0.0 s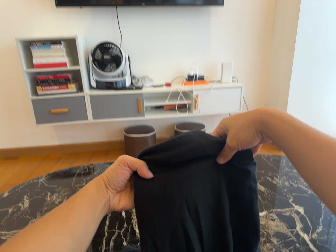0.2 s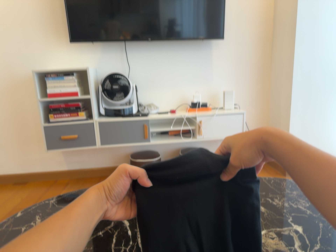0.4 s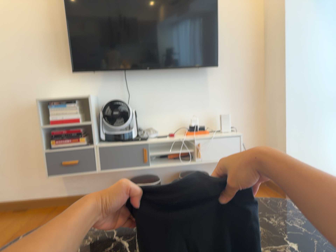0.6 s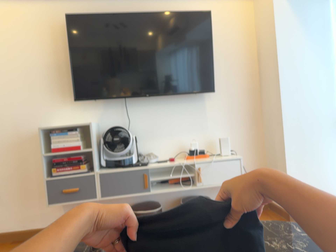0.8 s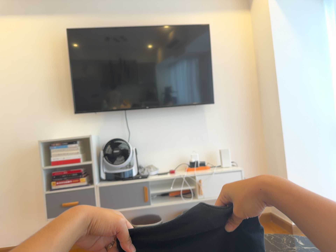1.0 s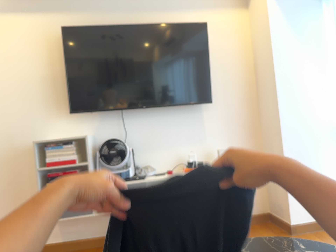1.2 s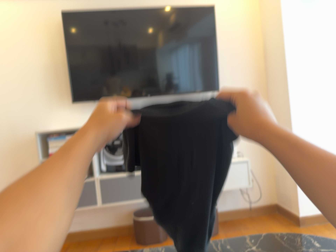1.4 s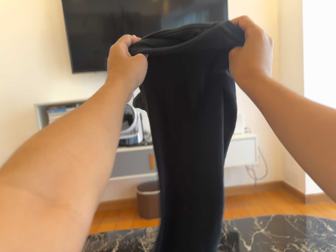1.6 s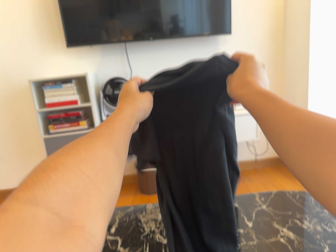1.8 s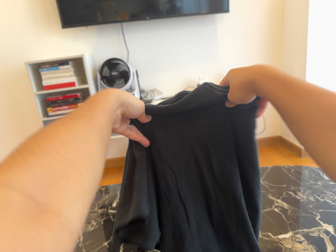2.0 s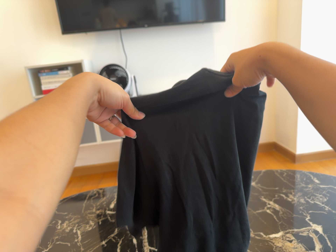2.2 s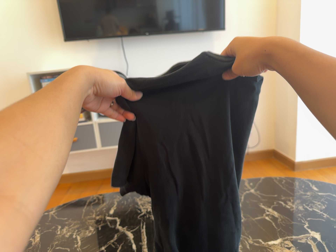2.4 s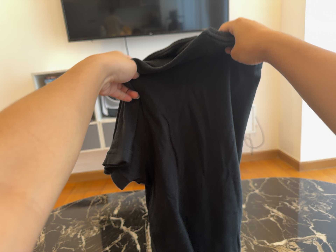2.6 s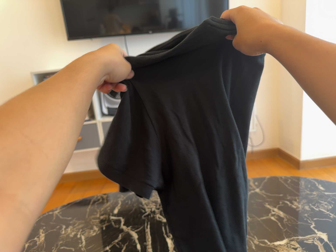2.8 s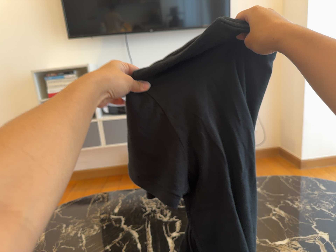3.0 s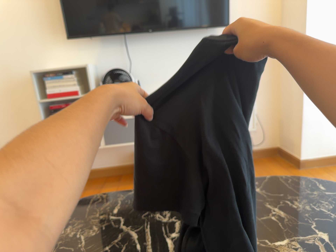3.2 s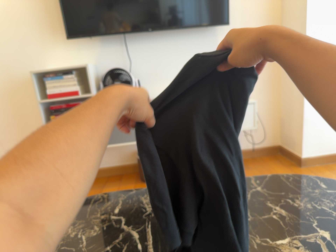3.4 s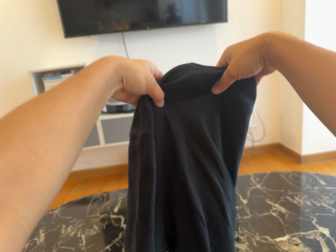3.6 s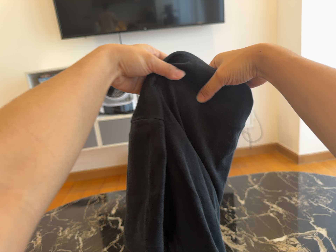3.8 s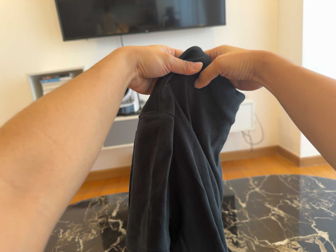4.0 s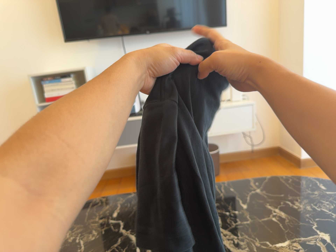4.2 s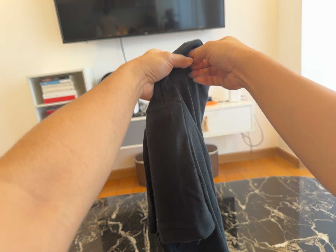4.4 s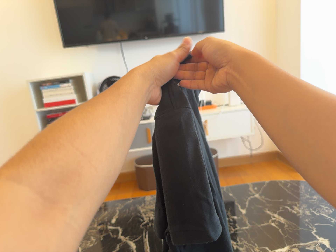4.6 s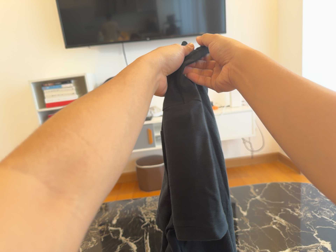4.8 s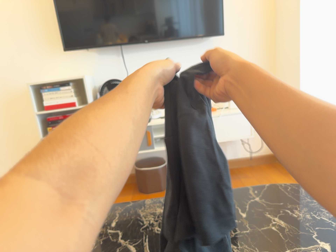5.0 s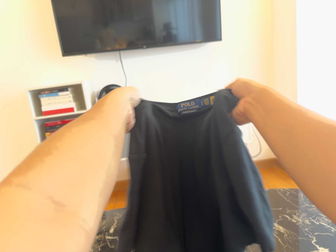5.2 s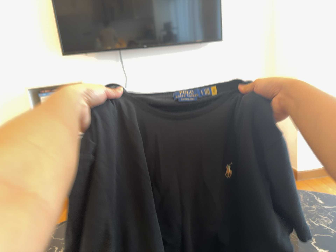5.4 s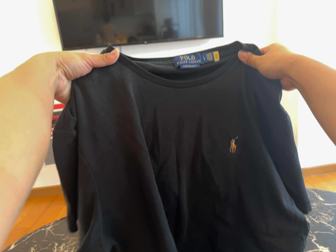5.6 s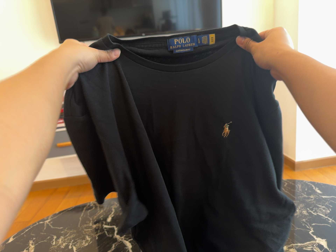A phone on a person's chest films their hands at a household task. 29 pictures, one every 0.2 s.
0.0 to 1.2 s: The camera travels backward, about 8 cm, so what stands in front gets smaller. Its aim tips toward the top of its view by about 20 degrees, and the scene shifts downward.
1.2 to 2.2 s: The camera travels forward, about 8 cm, so what stands in front looms larger. Its aim tips toward the bottom of its view by about 15 degrees, and the scene shifts upward.
2.2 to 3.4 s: The camera shifts only a little, or ends up much as it began.
3.4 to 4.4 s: The camera keeps its place and its aim.
4.4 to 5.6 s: The camera shifts only a little, or ends up much as it began.
The film runs backward here.
